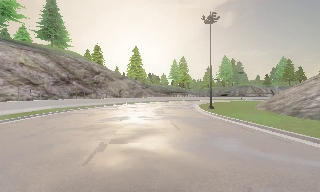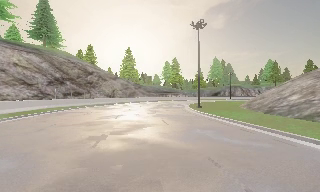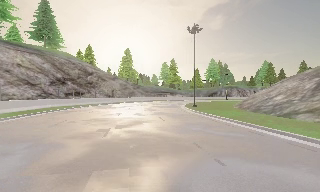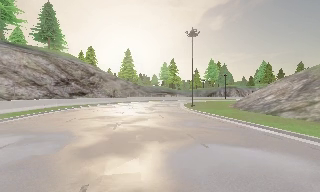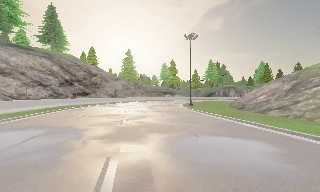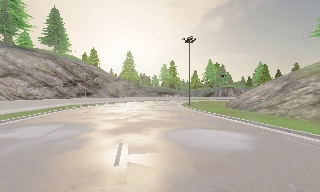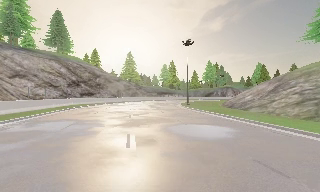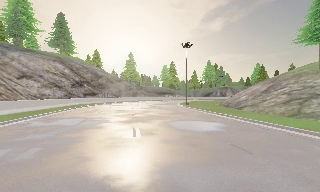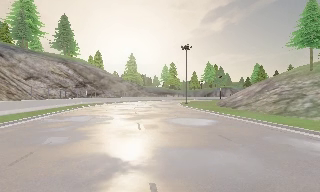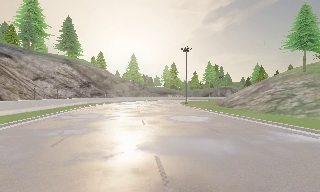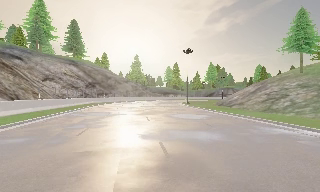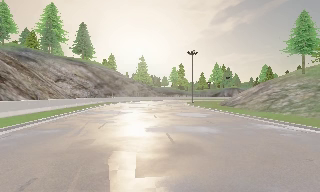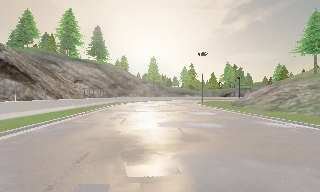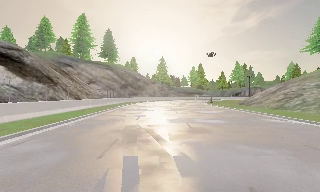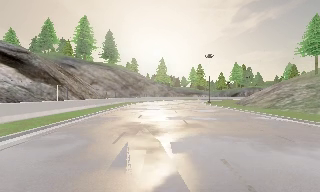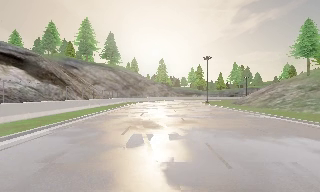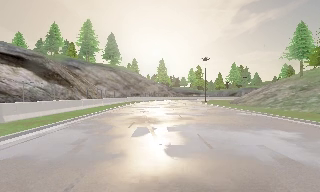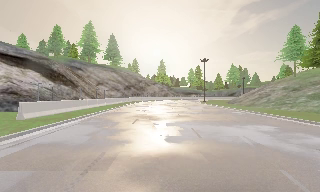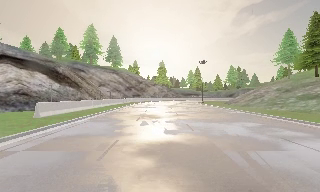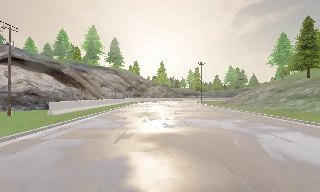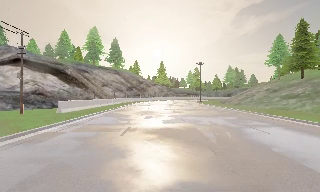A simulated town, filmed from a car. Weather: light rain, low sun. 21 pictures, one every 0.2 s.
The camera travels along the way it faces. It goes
backward.
0.0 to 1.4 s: The camera travels backward, about 10 m, so what stands in front gets smaller.
1.4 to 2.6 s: The scene slides to the right, as the camera pans about 10 degrees to its left. It travels backward, about 9 m, so what stands in front gets smaller.
2.6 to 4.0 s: The camera travels backward, about 10 m, so what stands in front gets smaller.
The film runs backward here.
